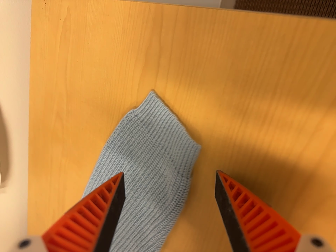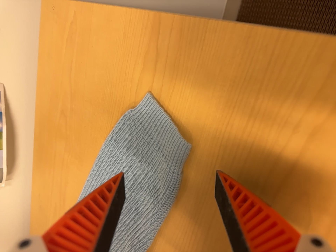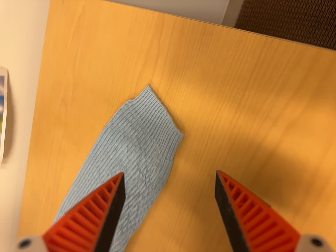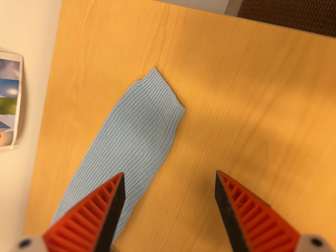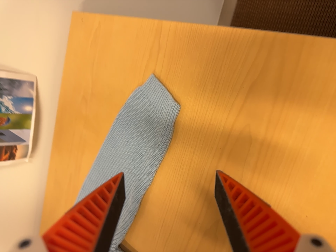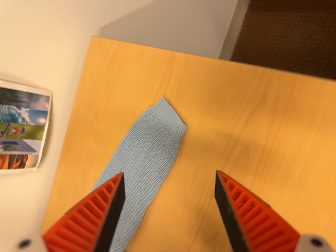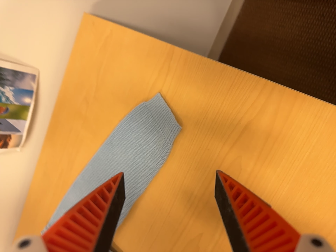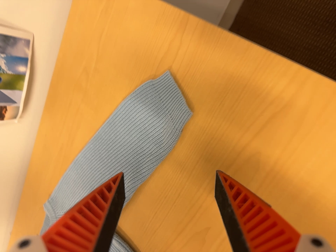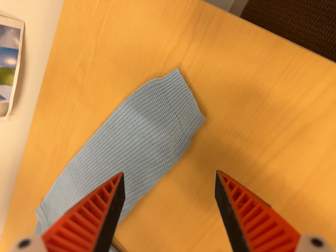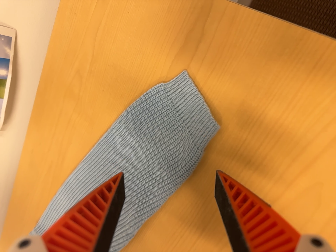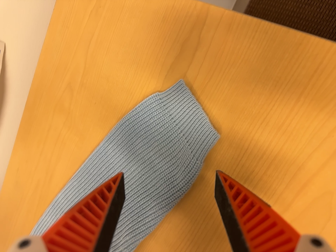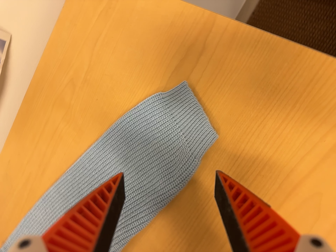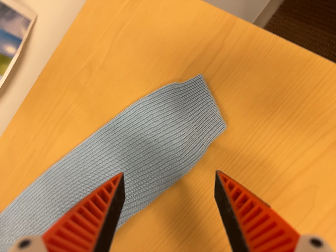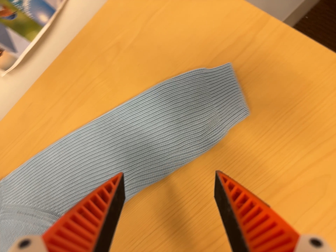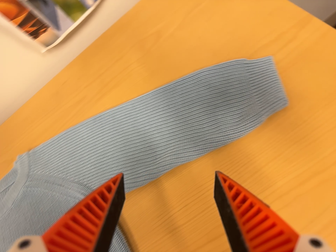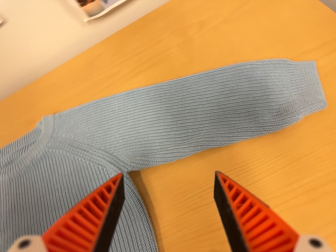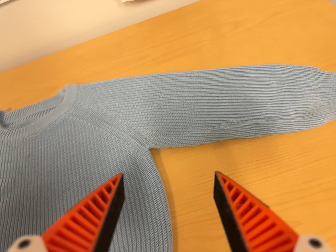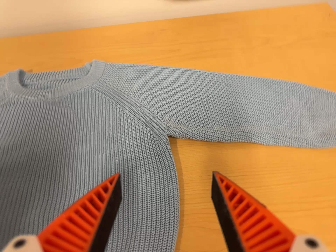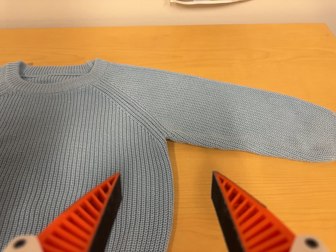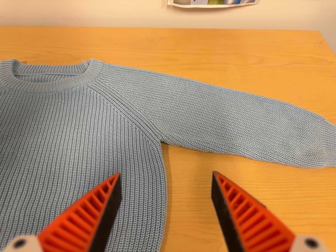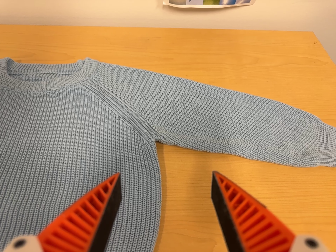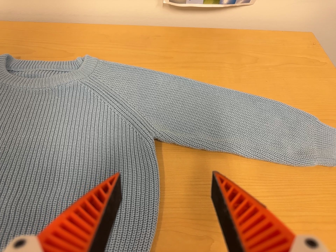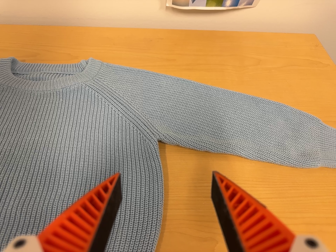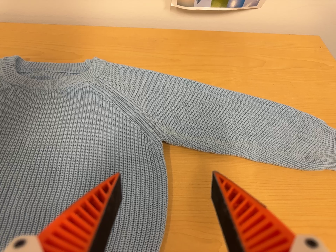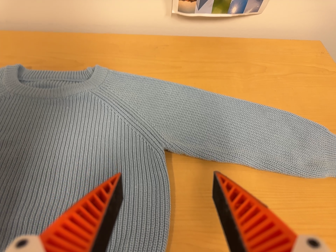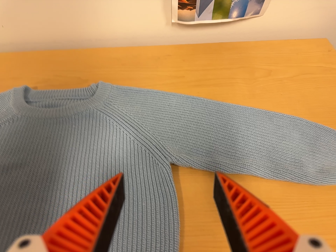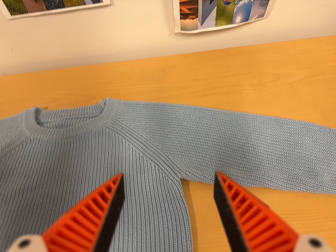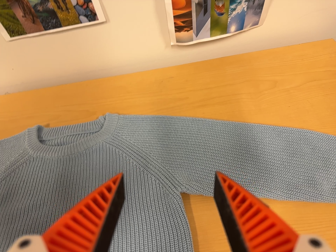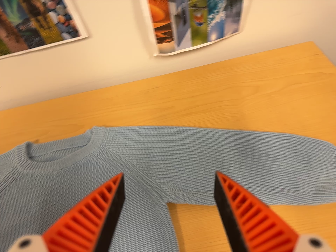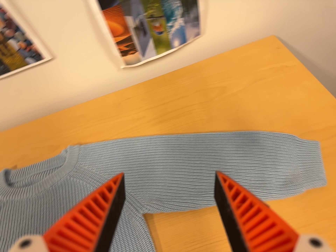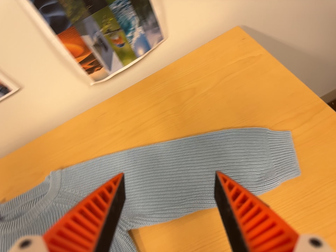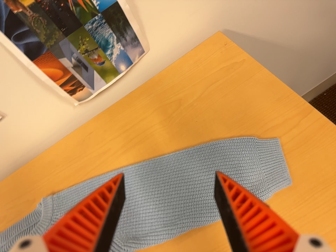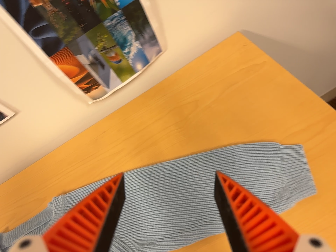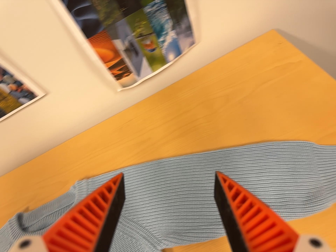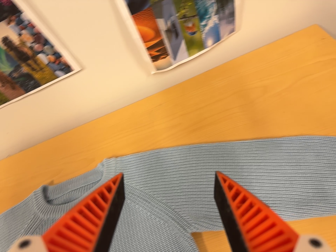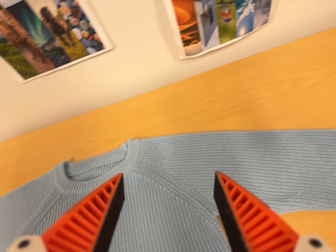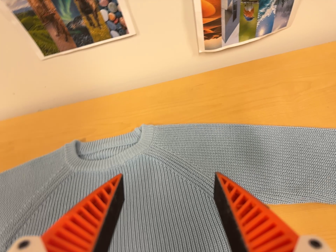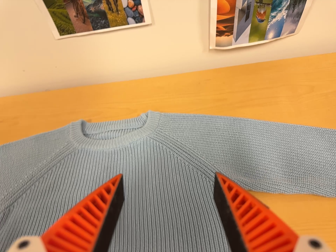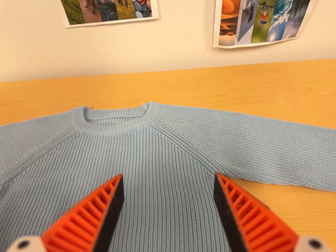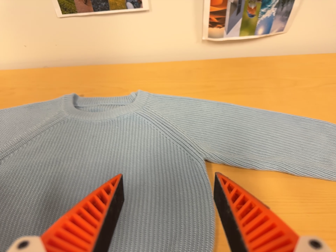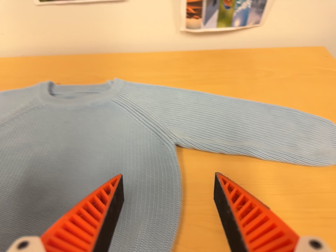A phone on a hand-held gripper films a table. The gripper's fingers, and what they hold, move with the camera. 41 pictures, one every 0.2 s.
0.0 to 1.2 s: The camera travels backward, about 18 cm, so what stands in front gets smaller. It rolls about its line of sight by about 10 degrees, and the scene rotates clockwise.
1.2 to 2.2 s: The camera travels forward, about 16 cm, so what stands in front looms larger.
2.2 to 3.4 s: The camera travels to its left and toward the bottom of its view, about 34 cm, so close, fixed things drift to the right. Its aim tips toward the top of its view by about 10 degrees. It rolls about its line of sight by about 55 degrees, and the scene rotates clockwise.
3.4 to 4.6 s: The camera rolls about its line of sight by about 10 degrees, and the scene rotates clockwise.
4.6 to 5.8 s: The camera travels toward the top of its view and to its right, about 16 cm, so close, fixed things drift downward. It rolls about its line of sight by about 20 degrees, and the scene rotates counterclockwise.
5.8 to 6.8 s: The camera shifts only a little, or ends up much as it began.
6.8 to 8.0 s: The camera travels toward the bottom of its view, about 22 cm, so close, fixed things drift upward. It rolls about its line of sight by about 20 degrees, and the scene rotates clockwise.
The film runs backward here.
